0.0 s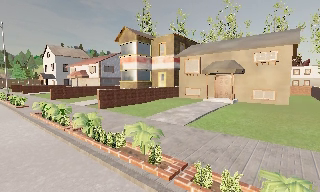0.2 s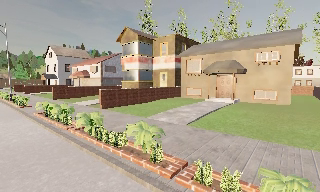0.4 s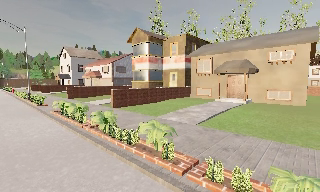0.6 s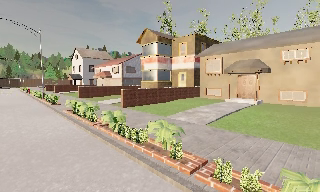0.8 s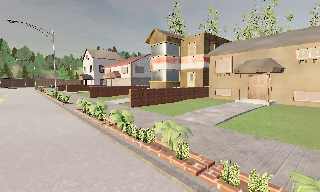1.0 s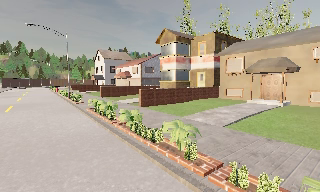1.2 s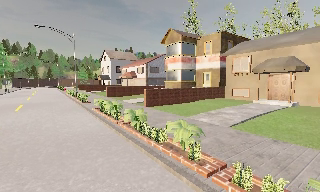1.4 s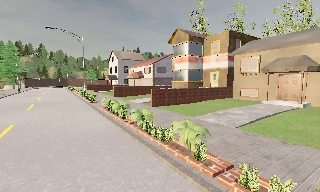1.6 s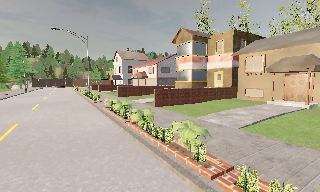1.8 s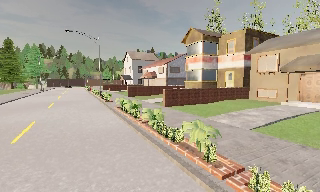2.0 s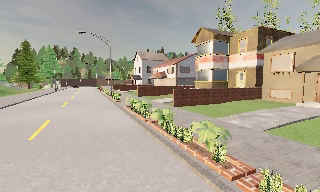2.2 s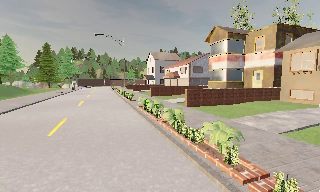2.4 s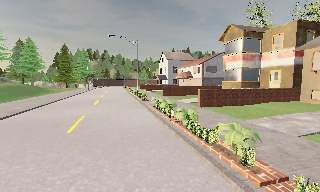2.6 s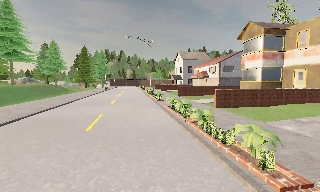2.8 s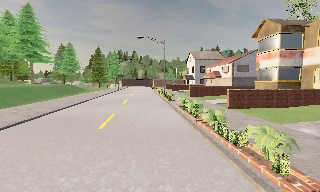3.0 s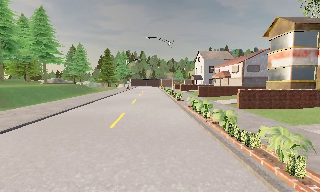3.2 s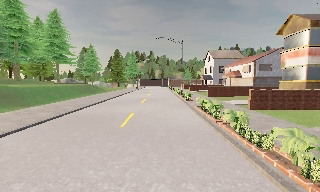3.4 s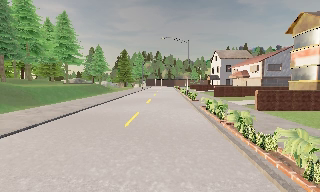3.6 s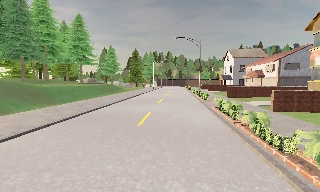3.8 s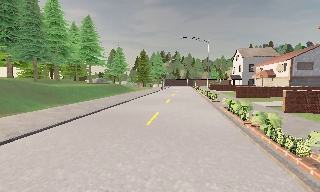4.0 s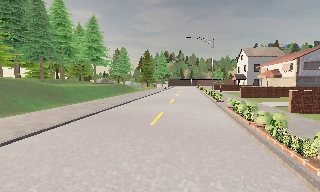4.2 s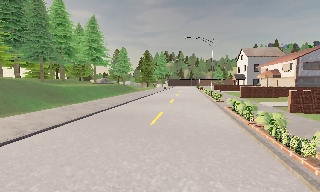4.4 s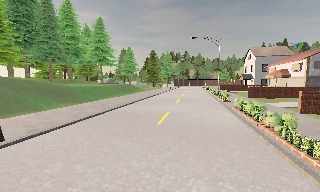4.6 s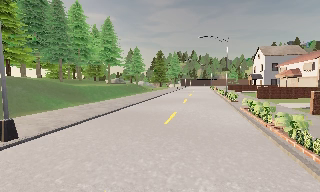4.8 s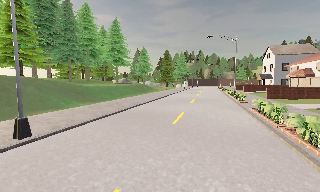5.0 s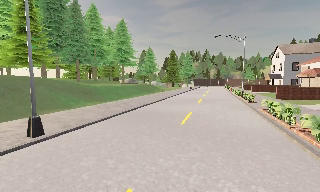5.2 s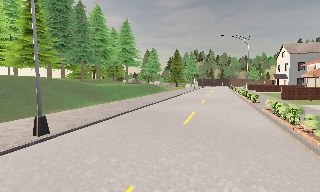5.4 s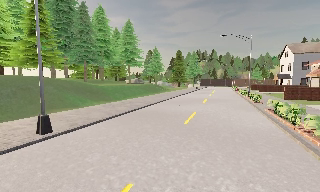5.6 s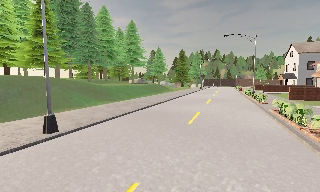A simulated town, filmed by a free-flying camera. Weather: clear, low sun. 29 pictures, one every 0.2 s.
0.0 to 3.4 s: The camera pans to its left, which is counterclockwise from overhead, by about 55 degrees. It travels backward, about 0.5 m.
3.4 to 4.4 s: The camera shifts only a little, or ends up much as it began.
4.4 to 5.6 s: The camera swings to its left by about 10 degrees, and the scene slides to the right.
The film runs backward here.
